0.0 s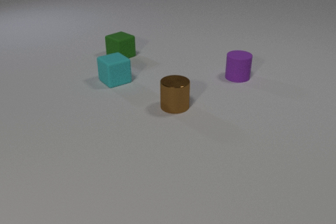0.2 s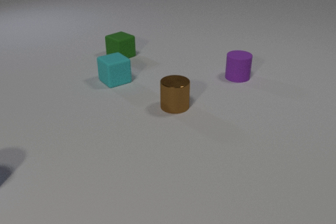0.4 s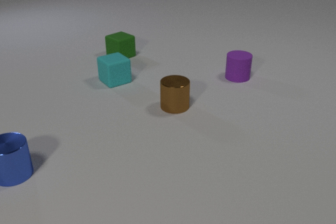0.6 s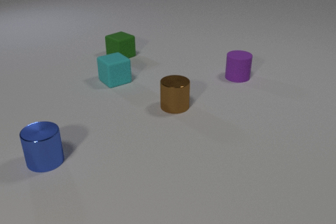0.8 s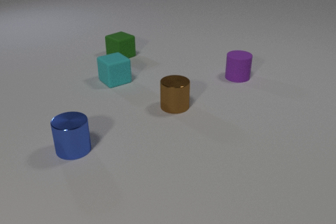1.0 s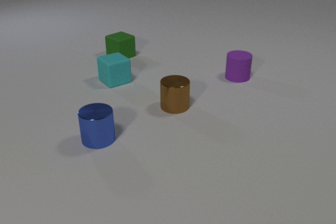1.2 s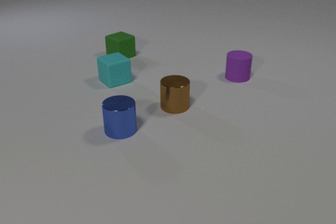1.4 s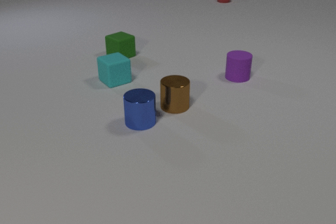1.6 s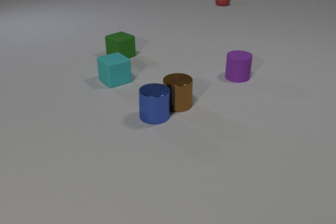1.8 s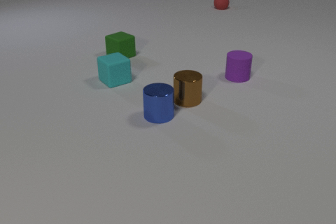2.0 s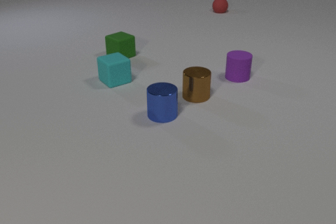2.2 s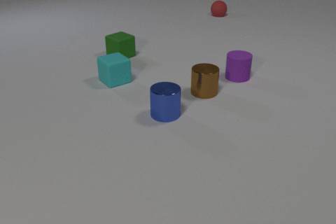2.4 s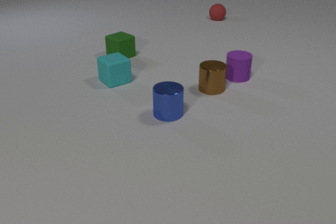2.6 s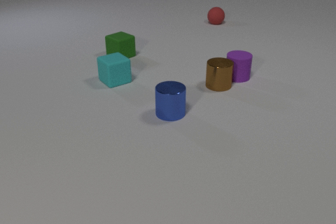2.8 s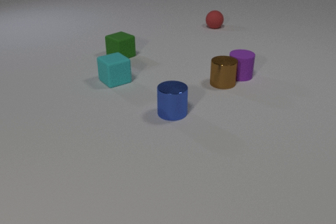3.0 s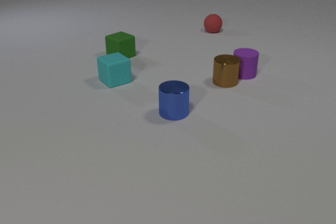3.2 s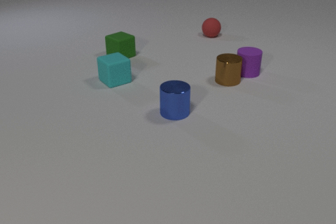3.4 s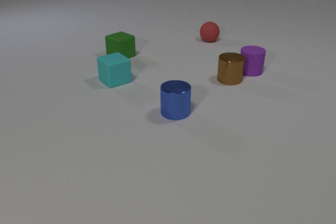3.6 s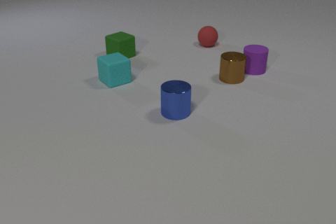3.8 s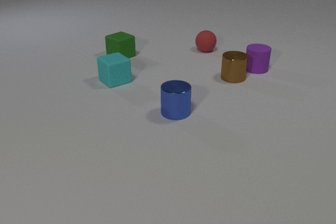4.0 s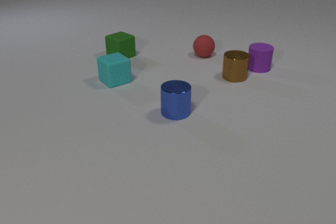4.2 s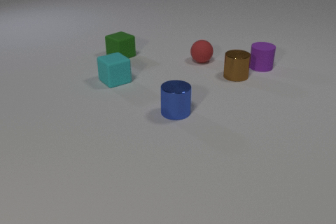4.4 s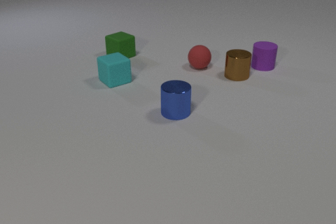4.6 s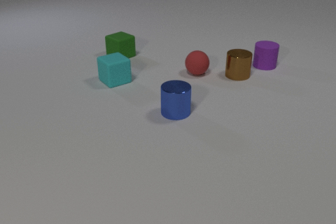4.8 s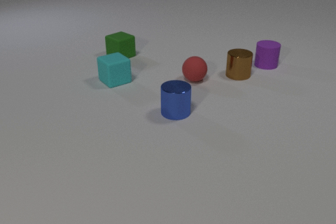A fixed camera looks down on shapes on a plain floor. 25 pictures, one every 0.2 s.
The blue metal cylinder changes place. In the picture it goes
to the right.
The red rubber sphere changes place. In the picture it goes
toward the camera.
0.0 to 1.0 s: The blue metal cylinder comes in at the left edge, slides to the right.
1.0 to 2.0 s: The blue metal cylinder slides to the right and away from the camera. The brown metal cylinder slides away from the camera and to the right. The red rubber sphere comes in at the top edge, rolls toward the camera. The blue metal cylinder and the brown metal cylinder collide.
2.0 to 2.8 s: The blue metal cylinder slides to the right. The brown metal cylinder slides away from the camera and to the right. The red rubber sphere rolls toward the camera. The brown metal cylinder and the purple rubber cylinder collide.
2.8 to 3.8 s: The brown metal cylinder slides away from the camera and to the right. The red rubber sphere rolls toward the camera. The purple rubber cylinder slides away from the camera and to the right.
3.8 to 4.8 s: The brown metal cylinder slides away from the camera. The red rubber sphere rolls toward the camera. The purple rubber cylinder slides away from the camera and to the right.
What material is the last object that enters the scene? rubber.
What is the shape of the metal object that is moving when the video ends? cylinder.
How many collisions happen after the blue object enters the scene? 2.
